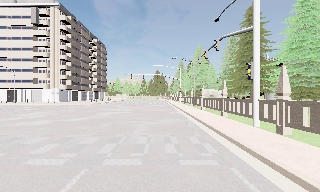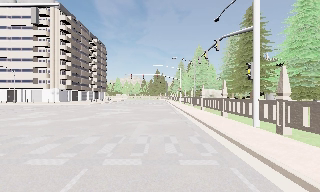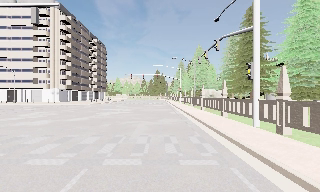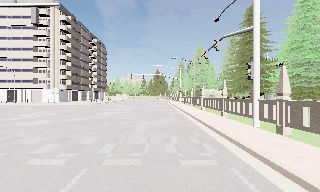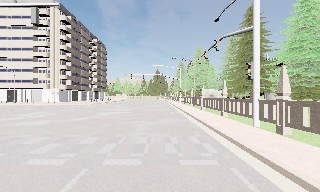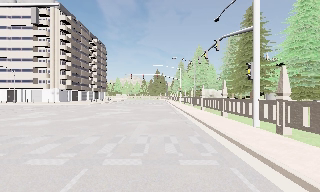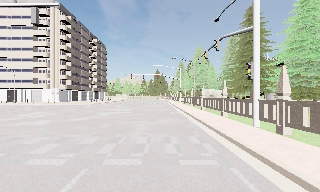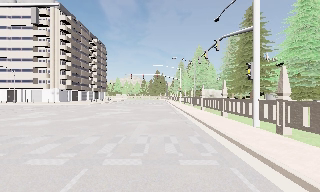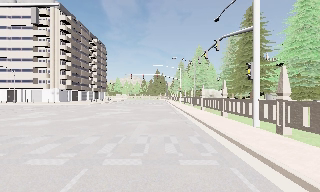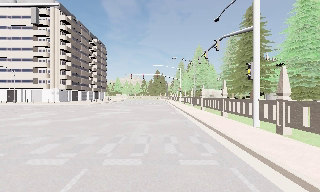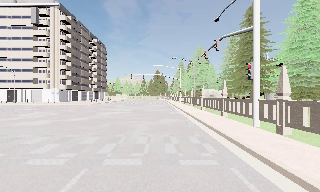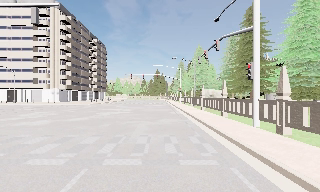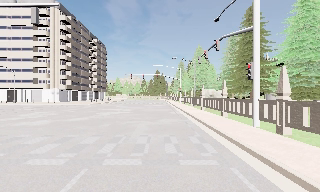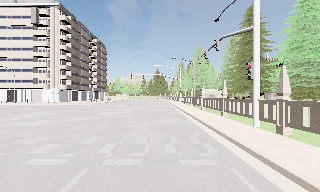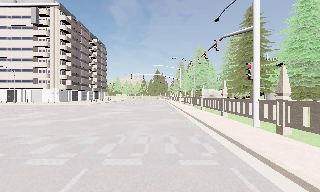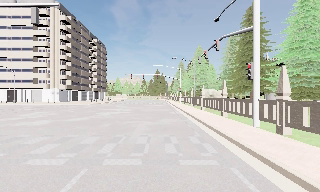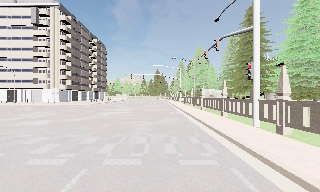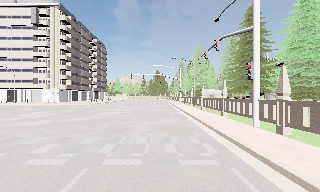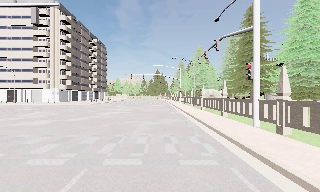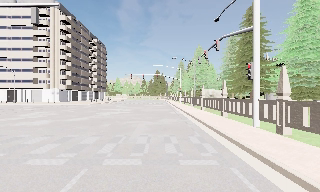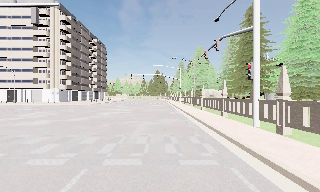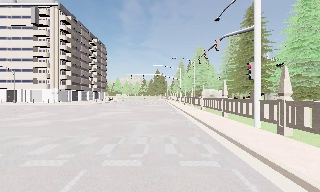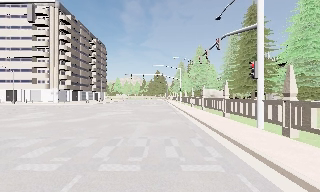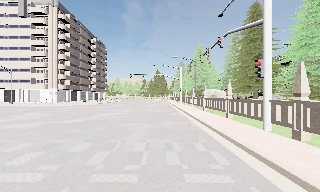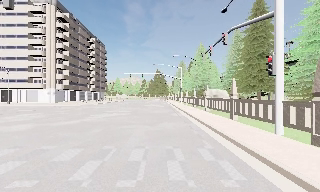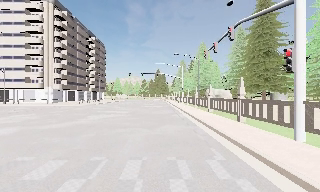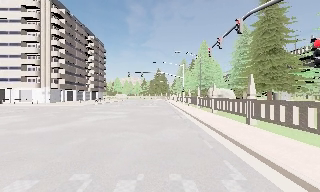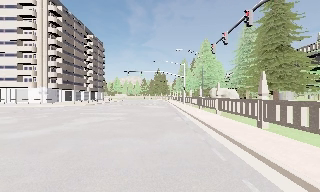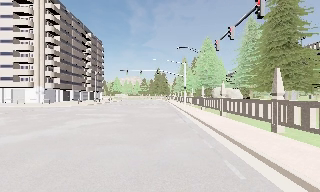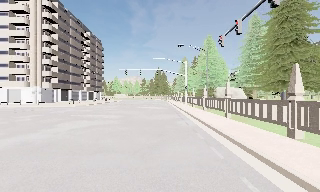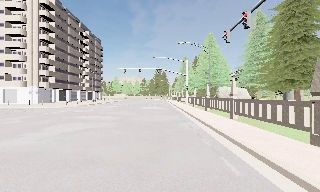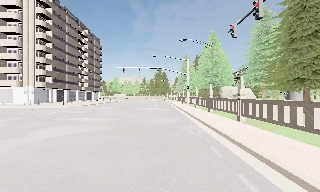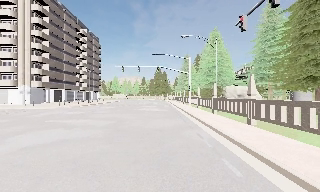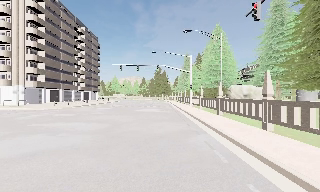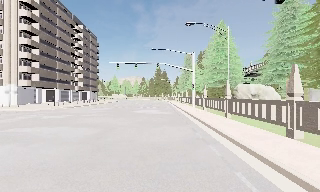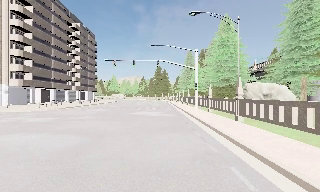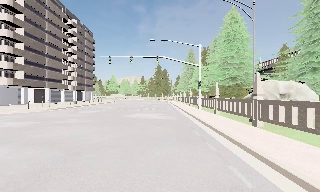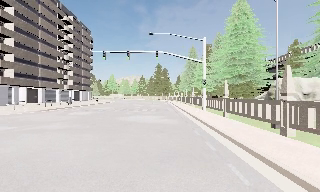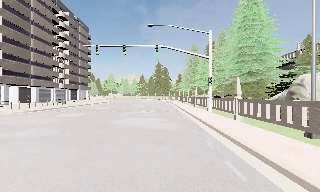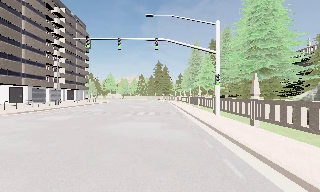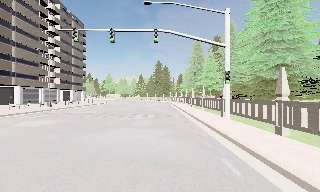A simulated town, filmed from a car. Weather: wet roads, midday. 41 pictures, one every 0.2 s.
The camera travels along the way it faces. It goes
forward.
0.0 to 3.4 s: The camera keeps its place and its aim.
3.4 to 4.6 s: The camera travels forward, about 1 m, so what stands in front looms larger. It gains speed.
4.6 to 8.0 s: The camera travels forward, about 25 m, so what stands in front looms larger. It gains speed.
The film runs forward here.
